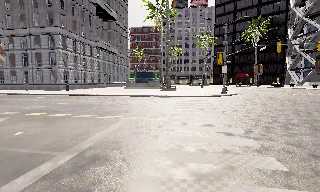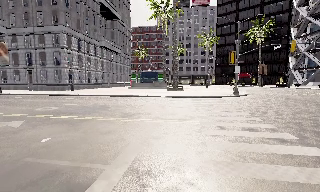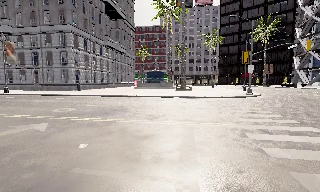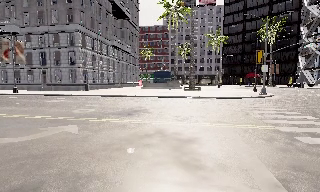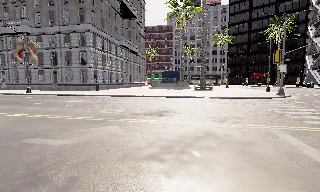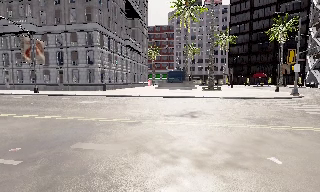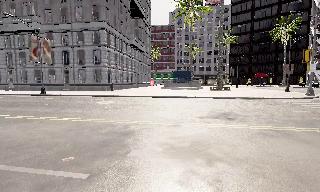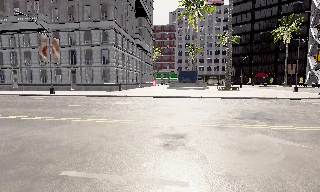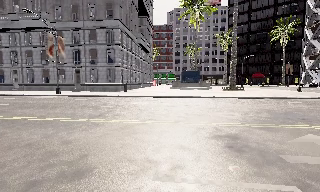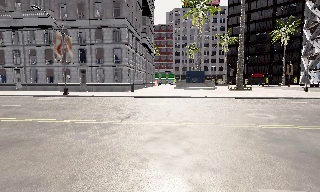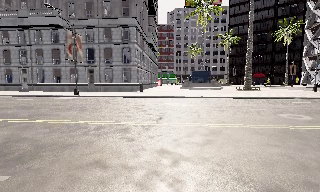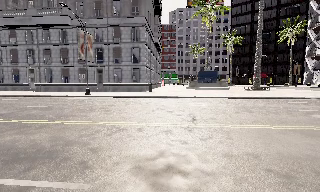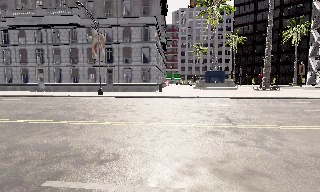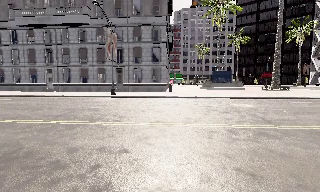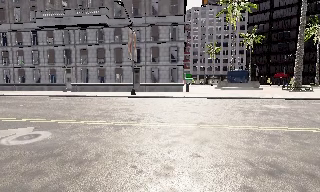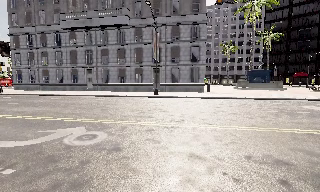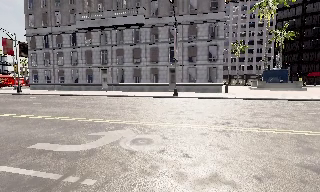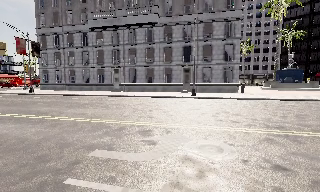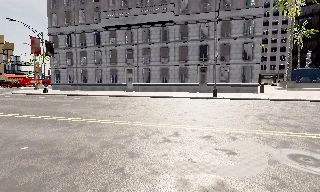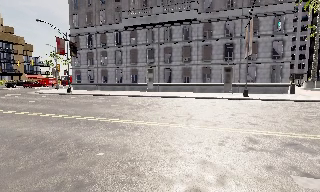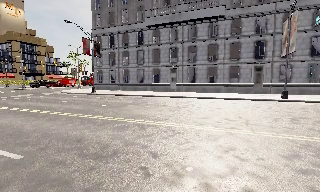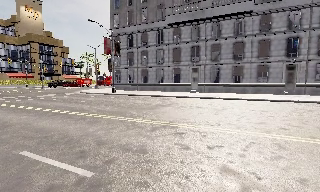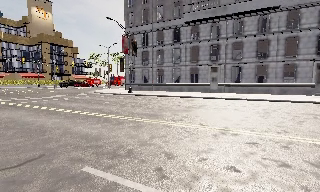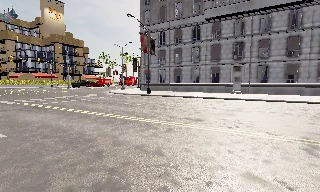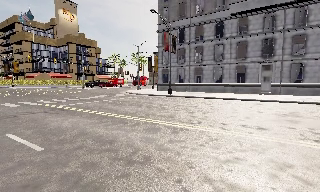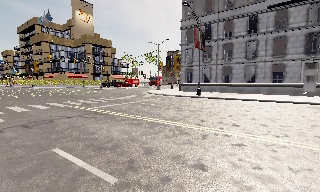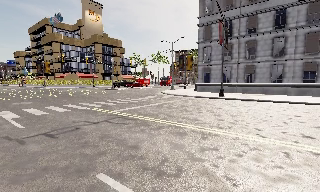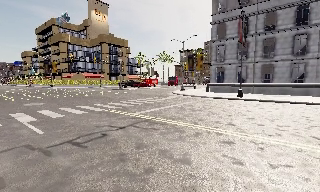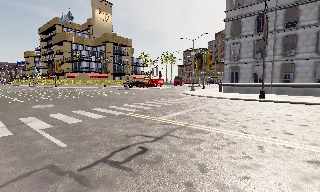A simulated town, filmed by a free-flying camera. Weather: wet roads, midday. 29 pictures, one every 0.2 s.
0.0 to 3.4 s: The camera travels to its left, about 25 m, so close, fixed things drift to the right.
3.4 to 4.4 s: The camera pans to its left, which is counterclockwise from overhead, by about 15 degrees. It travels to its left, about 8 m, so close, fixed things drift to the right.
4.4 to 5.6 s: The camera swings to its left by about 15 degrees, and the scene slides to the right. It travels to its left and forward, about 10 m, so close, fixed things drift to the right.
The film runs backward here.
